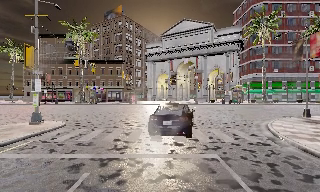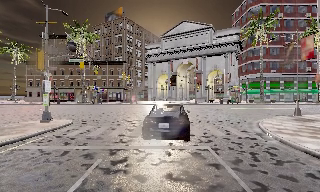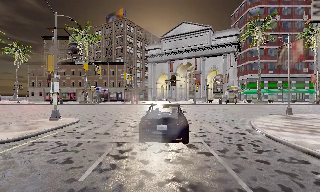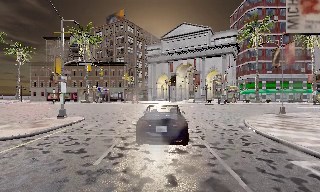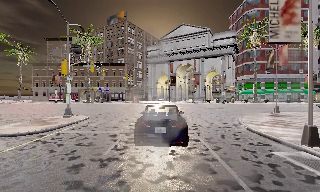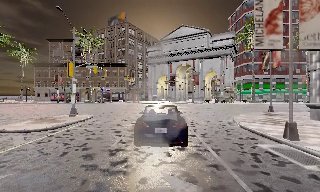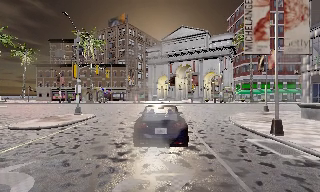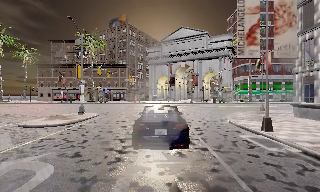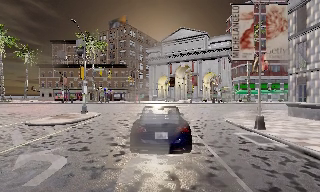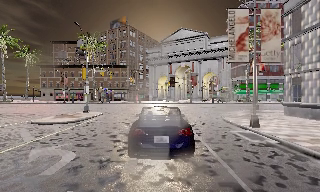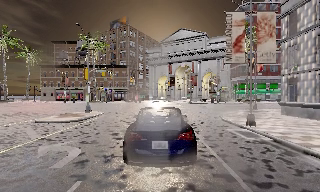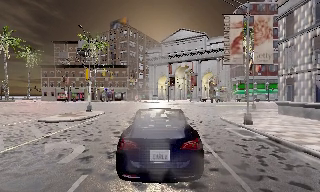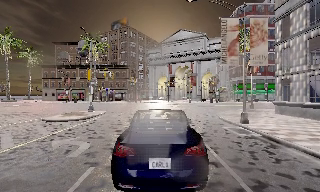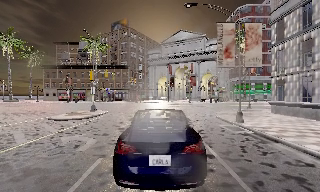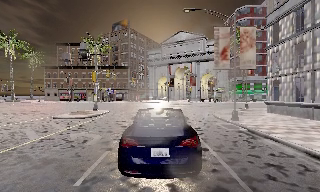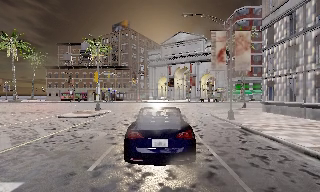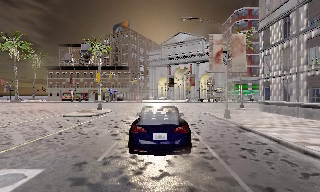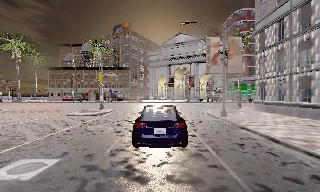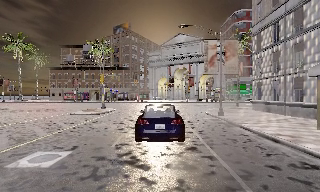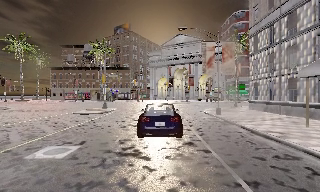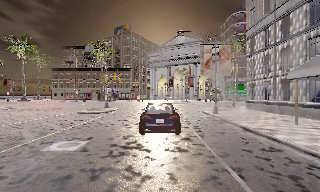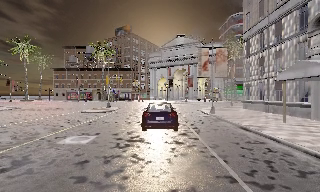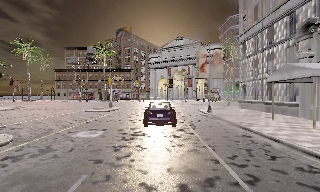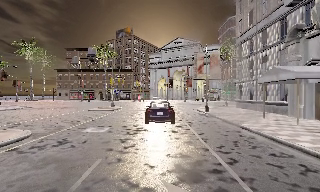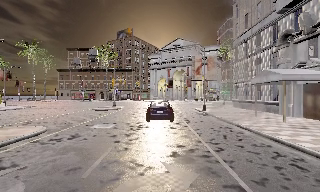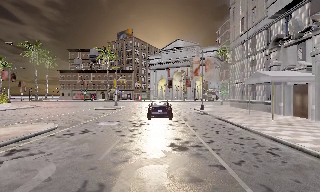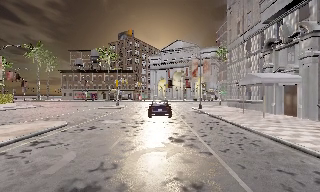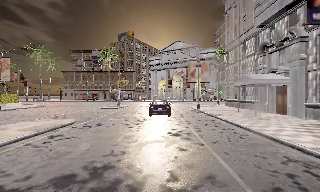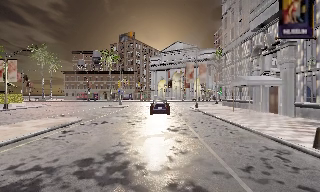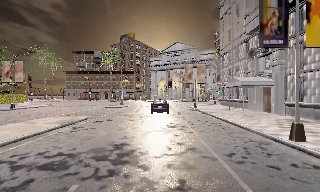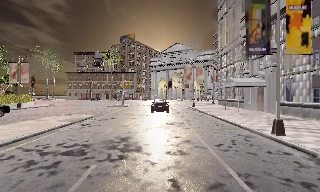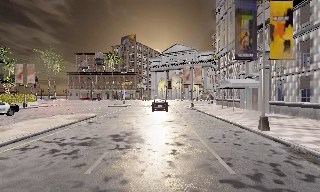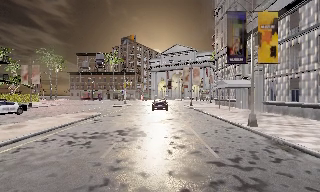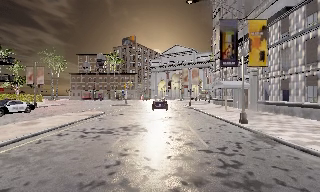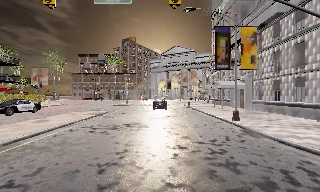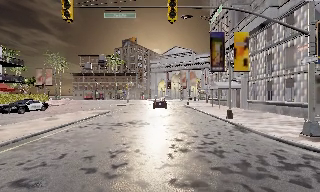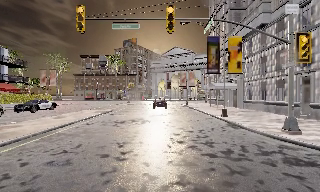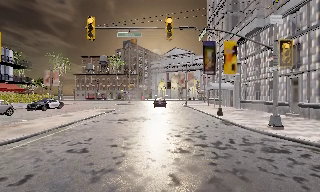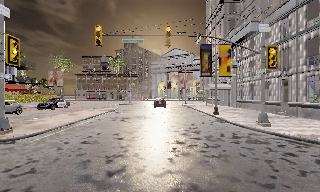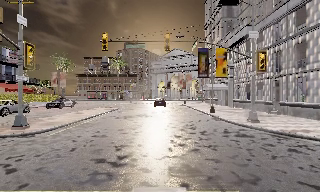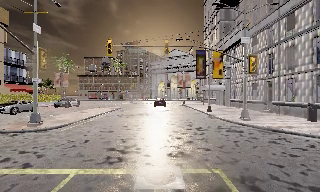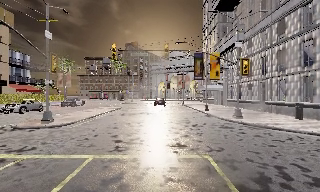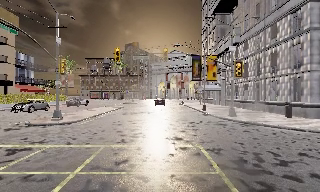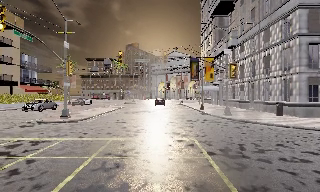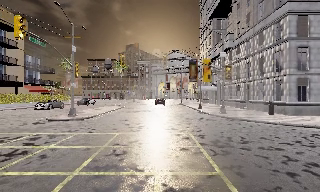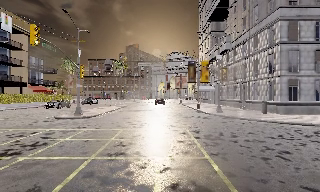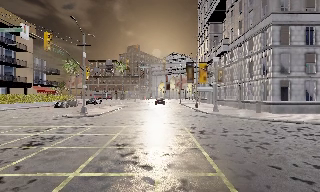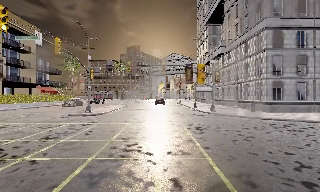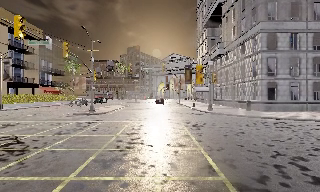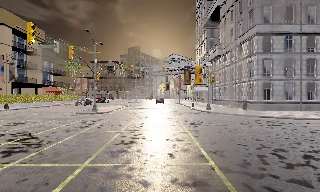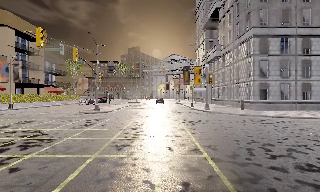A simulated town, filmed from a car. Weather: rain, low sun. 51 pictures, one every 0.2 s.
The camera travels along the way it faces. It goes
backward.
0.0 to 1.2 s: The camera travels backward, about 5 m, so what stands in front gets smaller.
1.2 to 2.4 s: The camera travels backward, about 2.5 m, so what stands in front gets smaller. It loses speed.
2.4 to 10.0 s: The camera travels backward, about 35 m, so what stands in front gets smaller.
The film runs backward here.
